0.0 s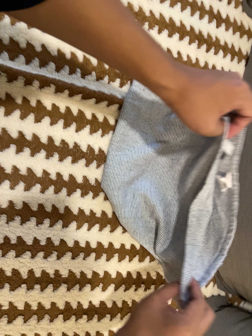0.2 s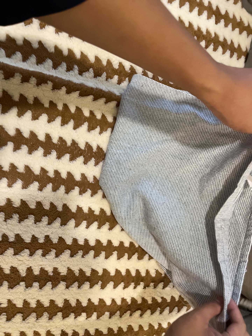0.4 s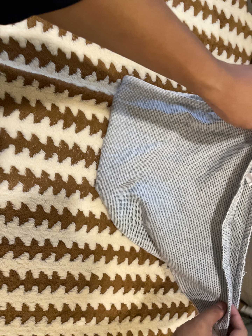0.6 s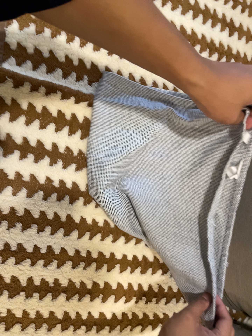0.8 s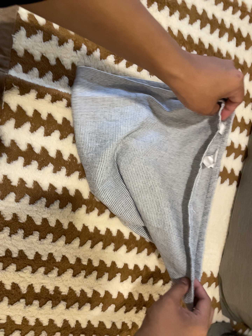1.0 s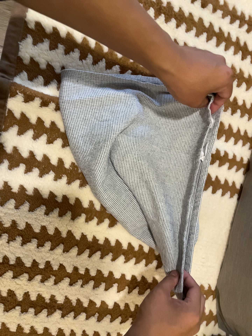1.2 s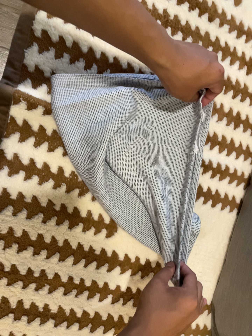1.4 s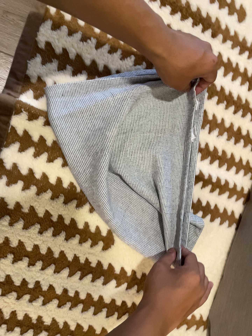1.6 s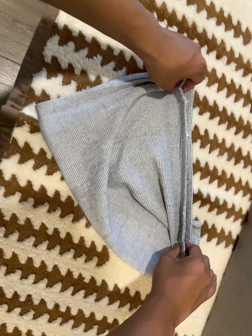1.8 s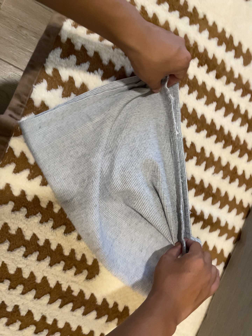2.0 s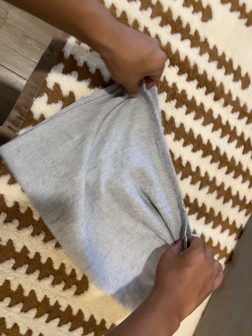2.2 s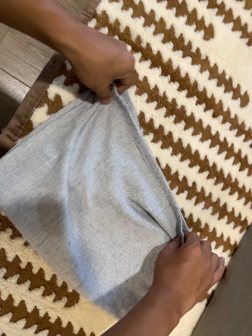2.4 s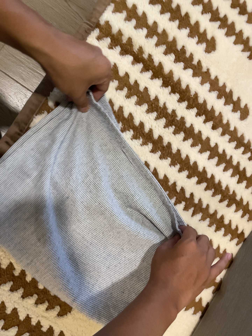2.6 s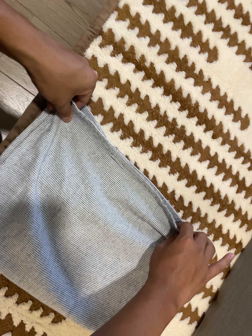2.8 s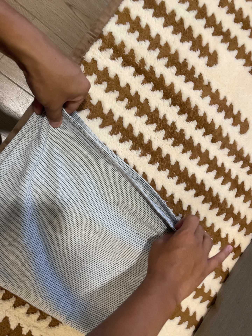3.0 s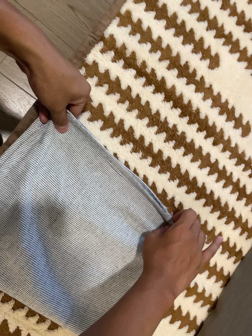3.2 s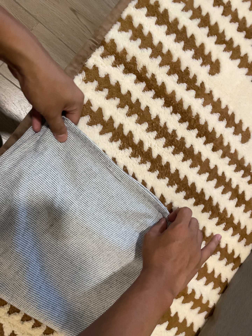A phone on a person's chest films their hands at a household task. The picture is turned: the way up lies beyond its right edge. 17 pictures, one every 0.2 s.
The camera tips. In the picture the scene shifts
downward.
The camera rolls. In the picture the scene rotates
clockwise.
0.0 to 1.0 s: The camera shifts only a little, or ends up much as it began.
1.0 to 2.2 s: The camera travels toward the top of its view, about 8 cm, so close, fixed things drift downward. Its aim tips toward the top of its view by about 10 degrees, and the scene shifts downward. It rolls about its line of sight by about 15 degrees, and the scene rotates clockwise.
2.2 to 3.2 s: The camera shifts only a little, or ends up much as it began.
The film runs backward here.
